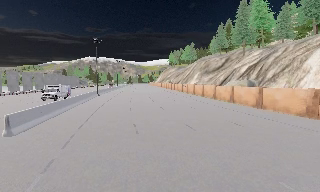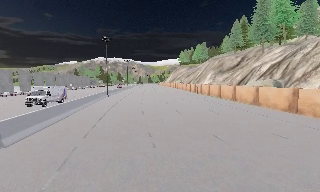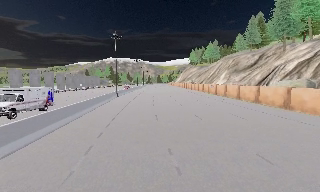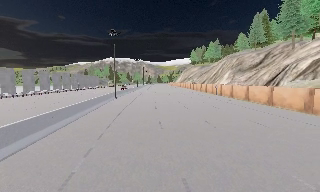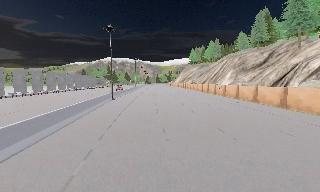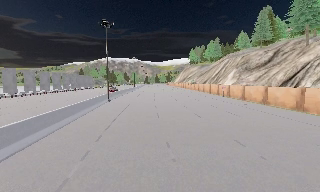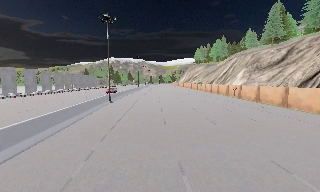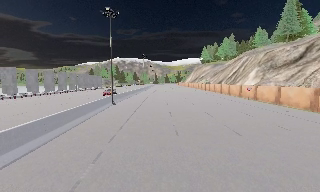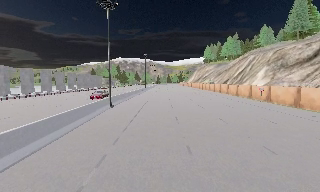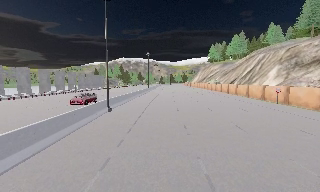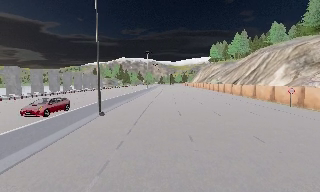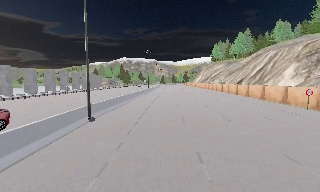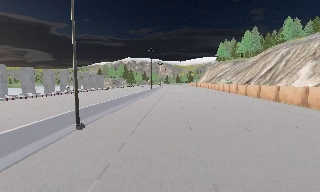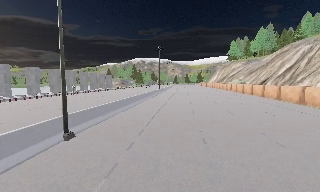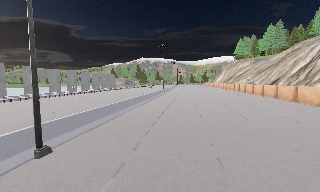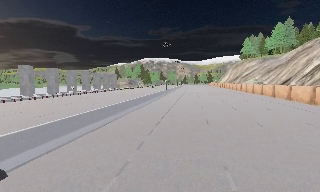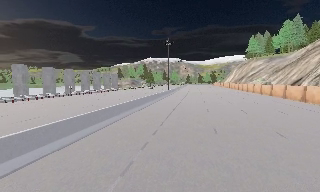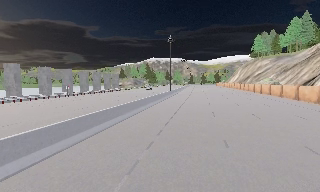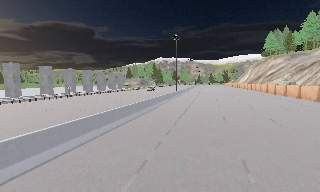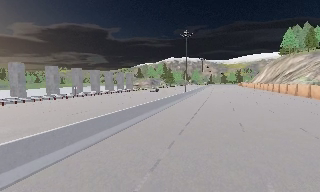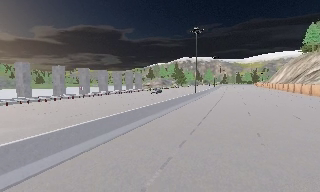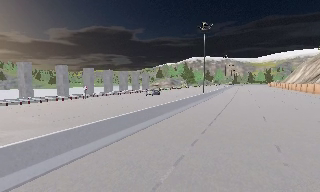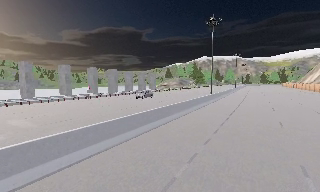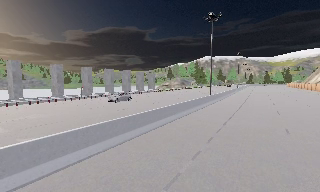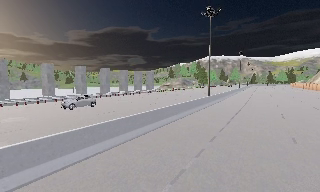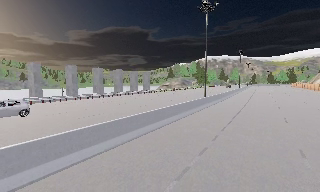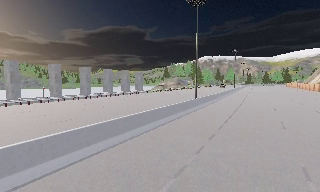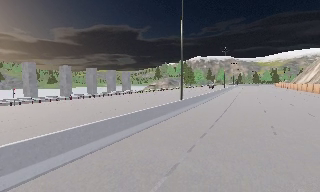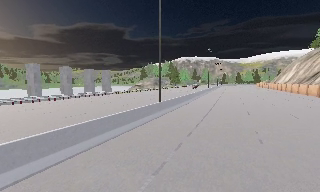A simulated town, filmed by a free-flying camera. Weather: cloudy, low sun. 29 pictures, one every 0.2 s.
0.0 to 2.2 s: The camera pans to its left, which is counterclockwise from overhead, by about 10 degrees. It travels forward, about 25 m, so what stands in front looms larger.
2.2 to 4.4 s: The camera pans to its left, which is counterclockwise from overhead, by about 30 degrees. It travels forward, about 20 m, so what stands in front looms larger.
4.4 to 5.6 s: The camera travels forward and to its right, about 11 m, so what stands in front looms larger.
The film runs forward here.
